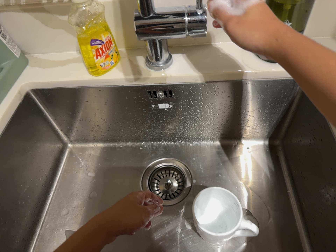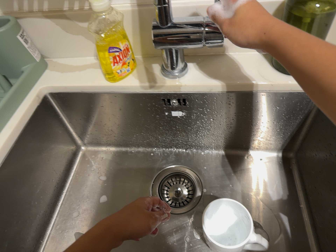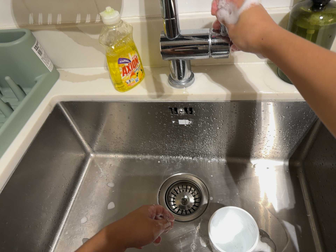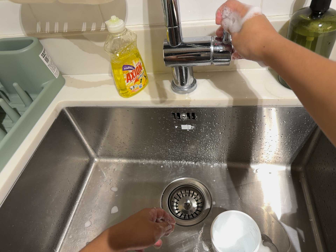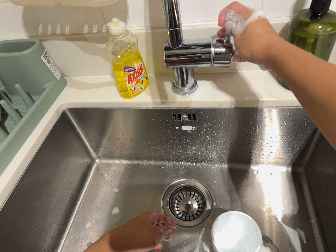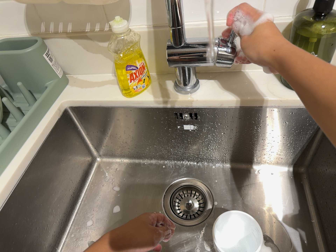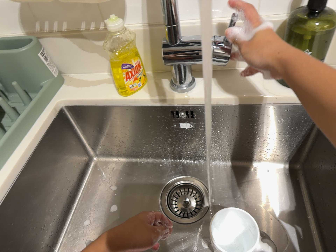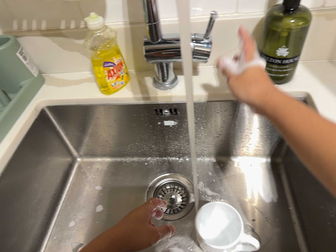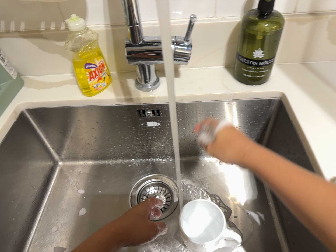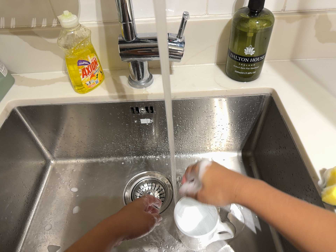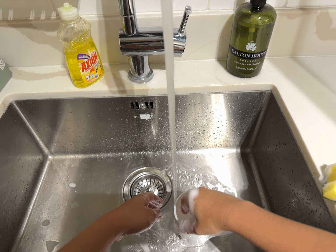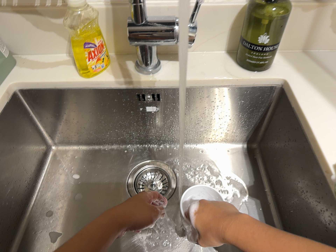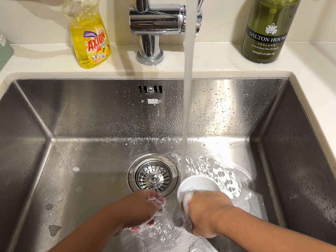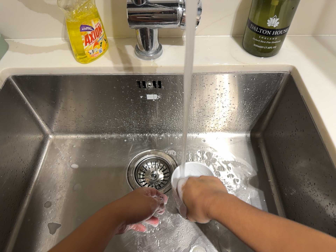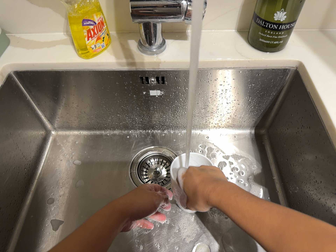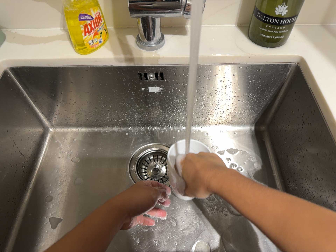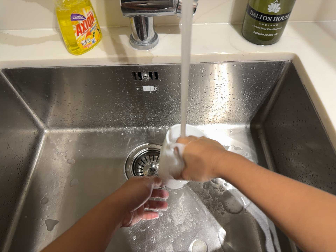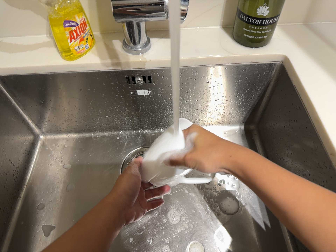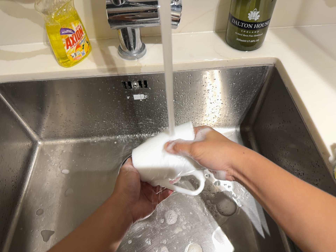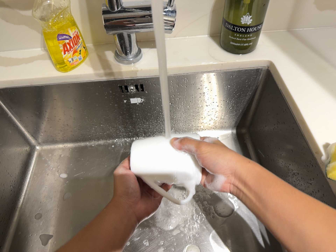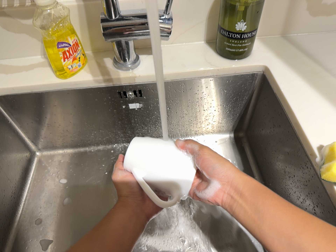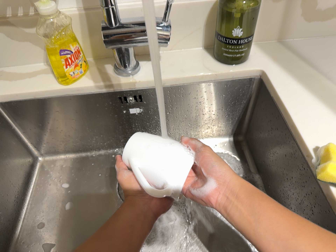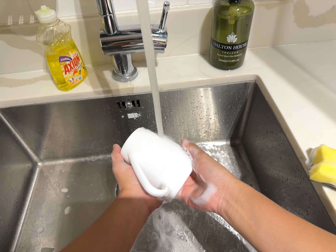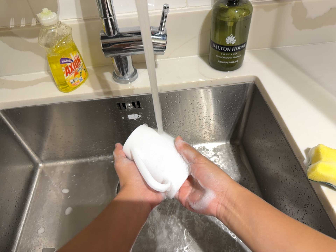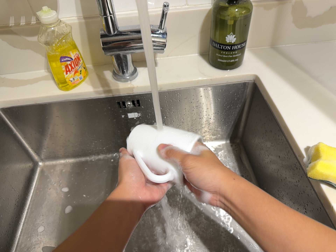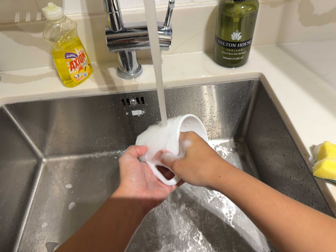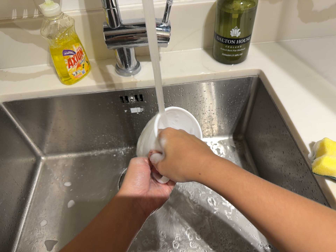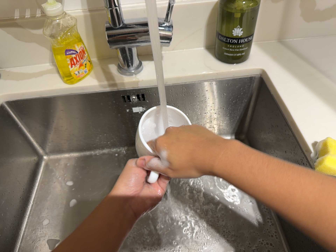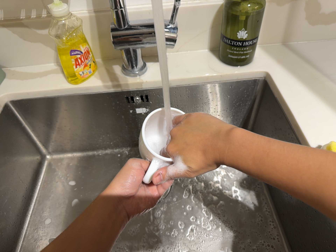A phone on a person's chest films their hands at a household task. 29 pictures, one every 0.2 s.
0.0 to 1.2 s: The camera shifts only a little, or ends up much as it began.
1.2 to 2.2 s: The scene slides to the left, as the camera pans about 10 degrees to its right.
2.2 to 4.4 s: The camera shifts only a little, or ends up much as it began.
4.4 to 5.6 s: The camera keeps its place and its aim.
The film runs forward here.
